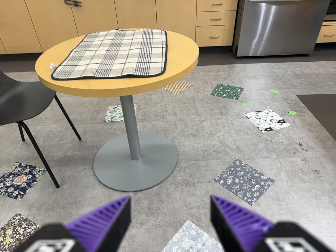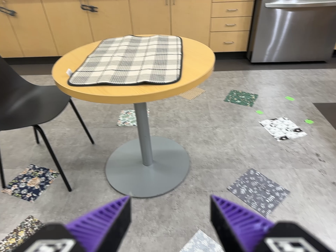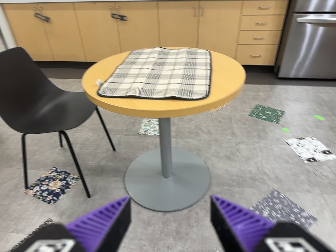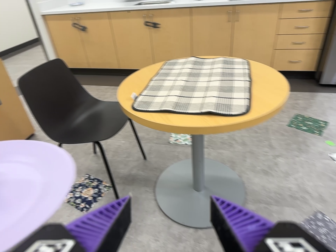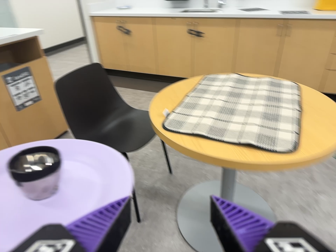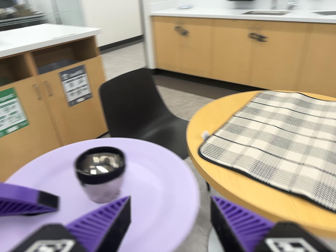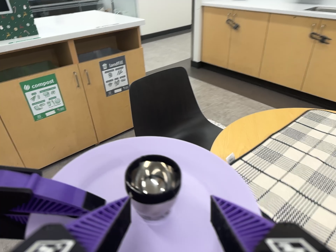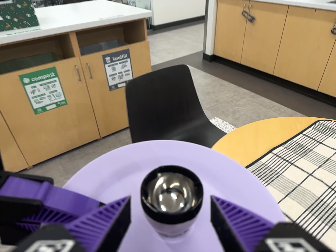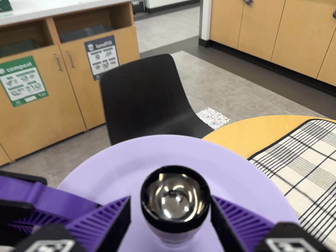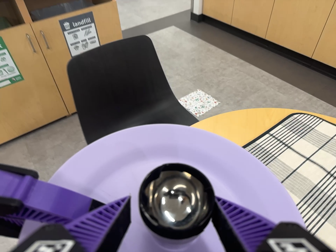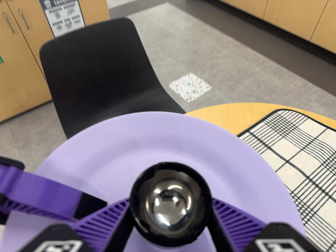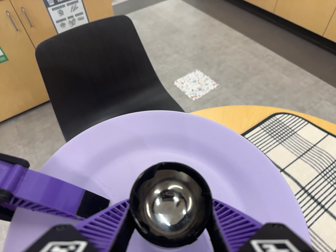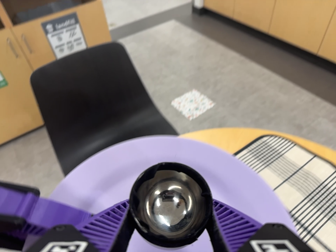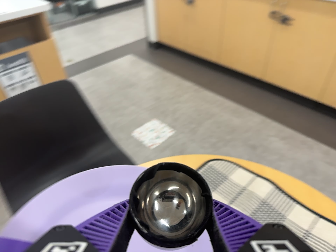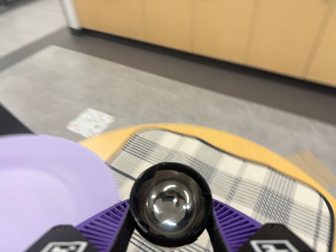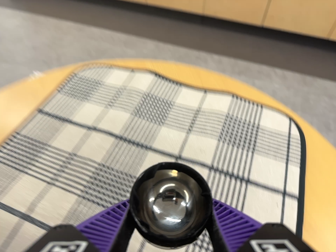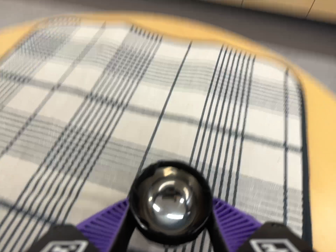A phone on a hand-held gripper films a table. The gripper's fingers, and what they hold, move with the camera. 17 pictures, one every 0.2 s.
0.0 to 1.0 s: The scene slides to the right, as the camera pans about 35 degrees to its left. It travels forward and toward the top of its view, about 36 cm. It rolls about its line of sight by about 20 degrees, and the scene rotates clockwise.
1.0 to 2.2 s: The camera pans to its left by about 15 degrees. It travels to its right, forward and toward the top of its view, about 60 cm, so close, fixed things drift to the left. Its aim tips toward the bottom of its view by about 20 degrees. It rolls about its line of sight by about 10 degrees, and the scene rotates clockwise.
2.2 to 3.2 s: The camera swings to its right by about 30 degrees, and the scene slides to the left. It travels to its right, forward and toward the bottom of its view, about 28 cm, so close, fixed things drift to the left. It rolls about its line of sight by about 25 degrees, and the scene rotates counterclockwise.
The film runs forward here.
